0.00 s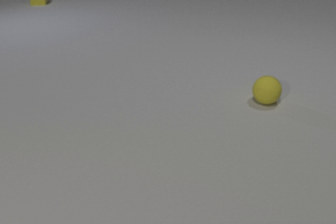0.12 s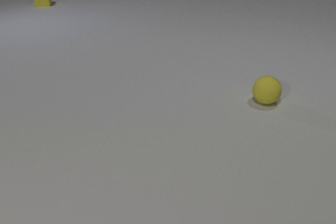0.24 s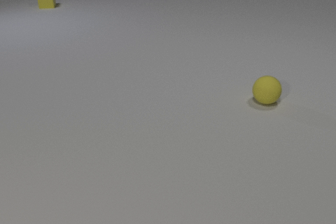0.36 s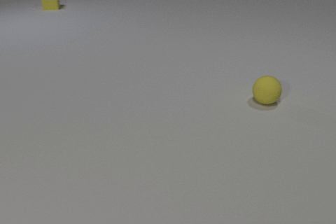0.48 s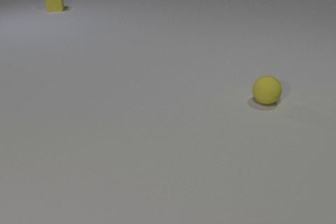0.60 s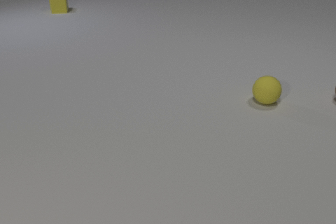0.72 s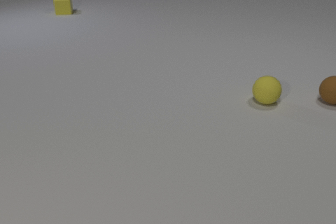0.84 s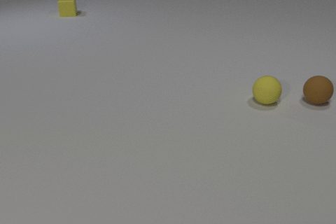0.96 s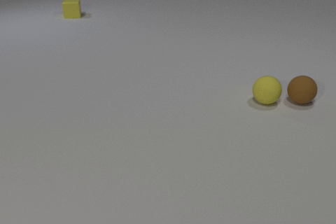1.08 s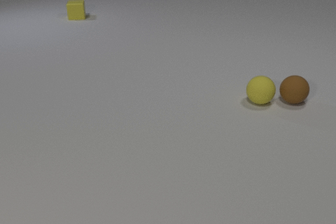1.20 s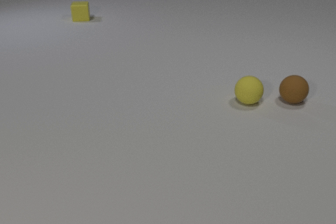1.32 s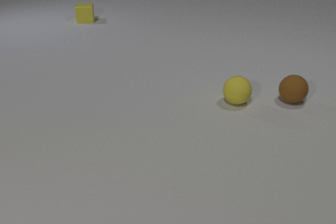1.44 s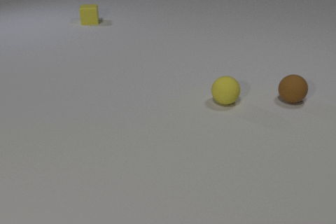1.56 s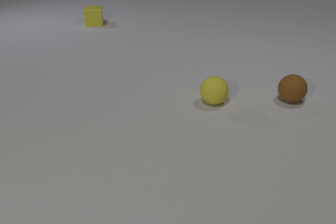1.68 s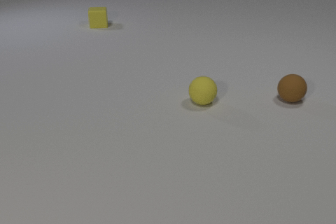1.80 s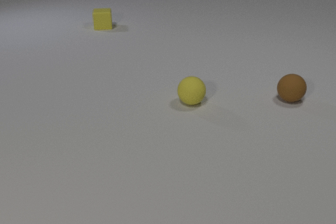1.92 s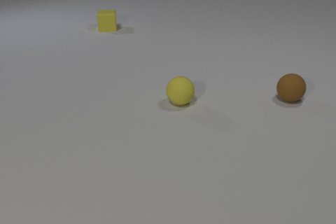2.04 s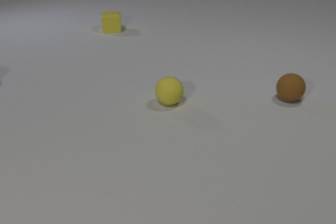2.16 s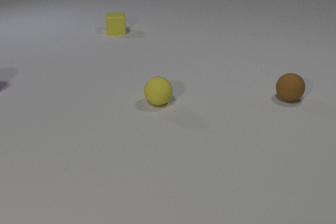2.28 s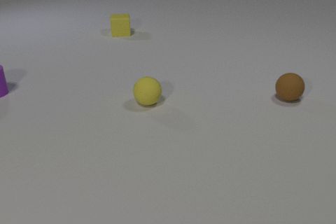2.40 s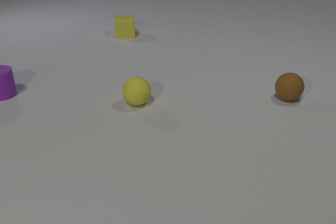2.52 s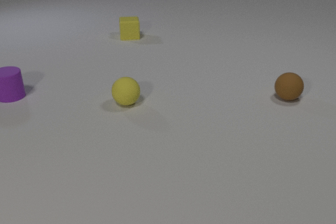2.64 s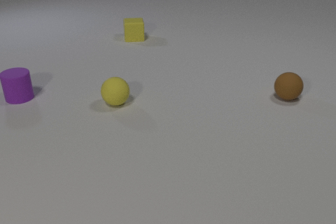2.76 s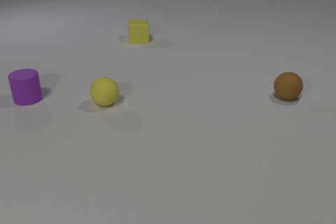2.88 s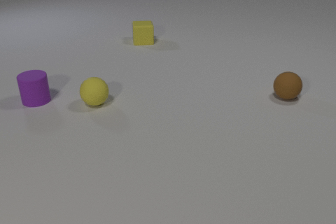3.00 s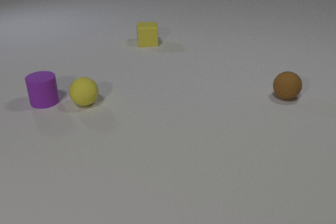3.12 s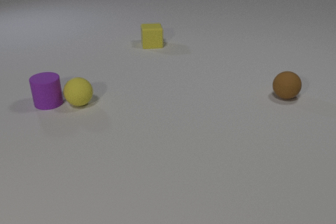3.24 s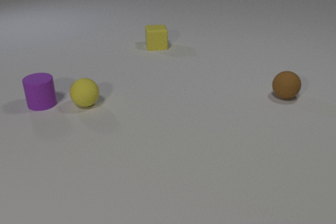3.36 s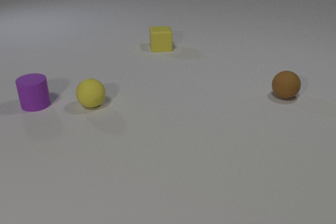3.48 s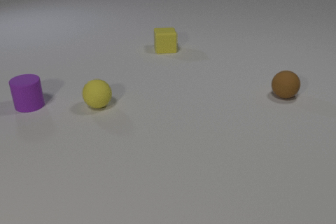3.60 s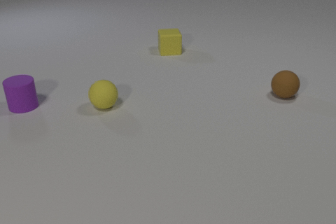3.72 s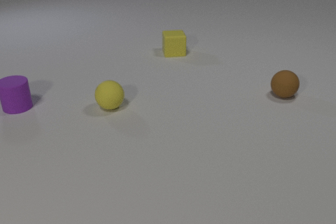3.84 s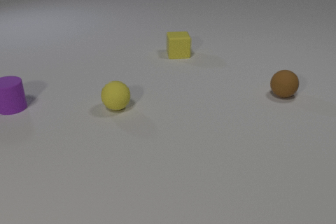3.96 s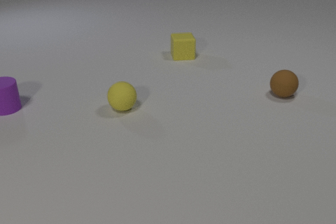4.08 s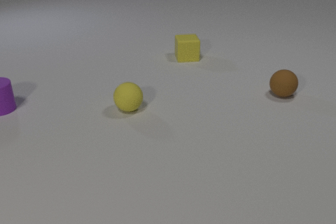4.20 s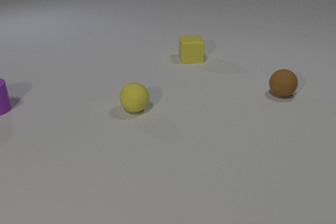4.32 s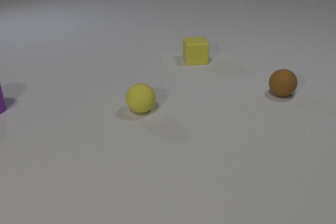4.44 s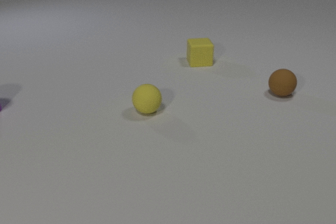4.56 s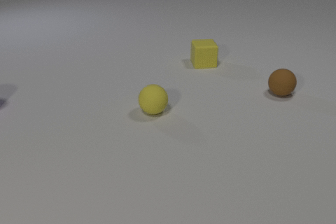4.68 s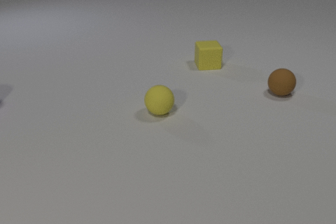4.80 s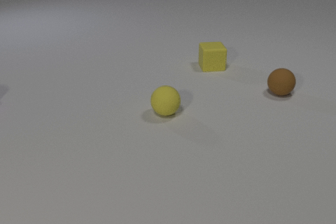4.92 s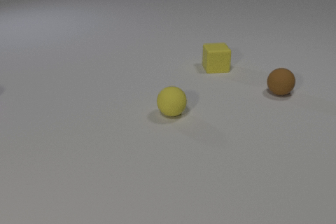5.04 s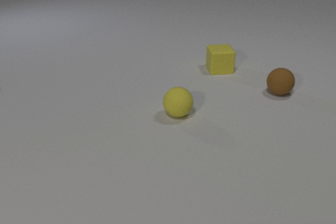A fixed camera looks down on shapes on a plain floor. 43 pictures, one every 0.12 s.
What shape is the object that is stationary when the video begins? sphere.
How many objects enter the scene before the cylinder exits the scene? 2.
What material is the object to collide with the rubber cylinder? rubber.
0.00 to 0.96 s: The brown rubber sphere comes in at the right edge, rolls to the left. The yellow rubber cube slides toward the camera and to the right.
0.96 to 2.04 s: The brown rubber sphere rolls to the left. The yellow rubber sphere rolls to the left. The yellow rubber cube slides toward the camera and to the right. The brown rubber sphere and the yellow rubber sphere collide.
2.04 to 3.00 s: The yellow rubber sphere rolls to the left. The purple rubber cylinder comes in at the left edge, slides to the right and toward the camera. The yellow rubber cube slides toward the camera and to the right.
3.00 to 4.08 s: The yellow rubber sphere rolls to the right and toward the camera. The purple rubber cylinder slides to the left. The yellow rubber cube slides toward the camera and to the right. The yellow rubber sphere and the purple rubber cylinder collide.
4.08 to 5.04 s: The yellow rubber sphere rolls to the right. The purple rubber cylinder slides to the left, leaves at the left edge. The yellow rubber cube slides to the right and toward the camera.
